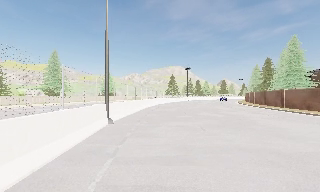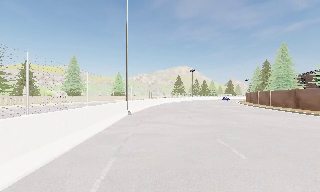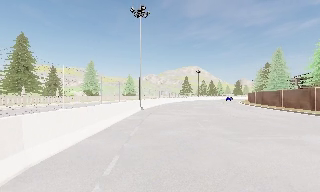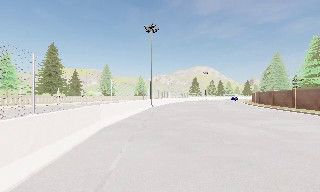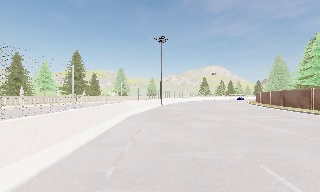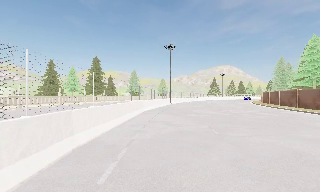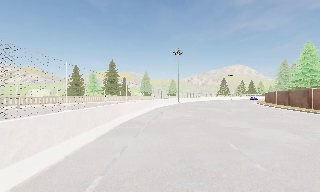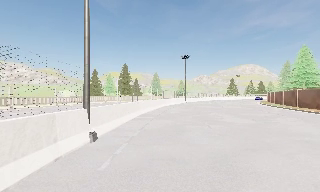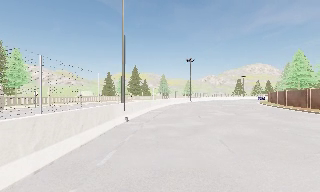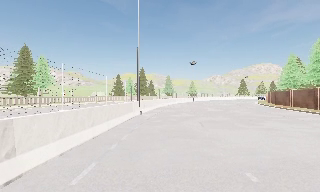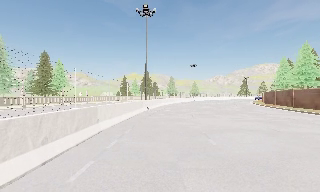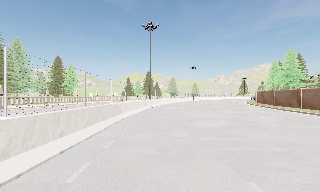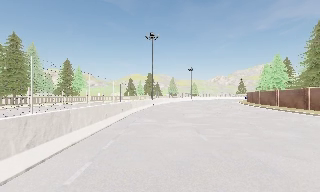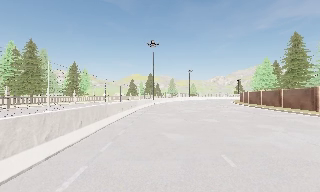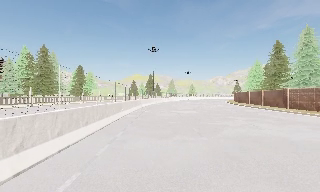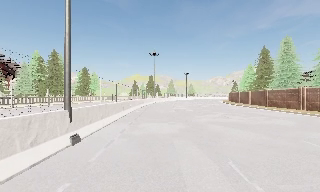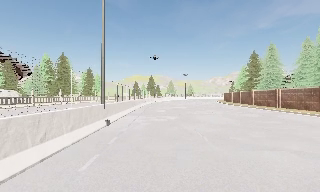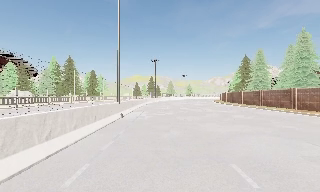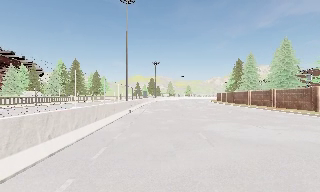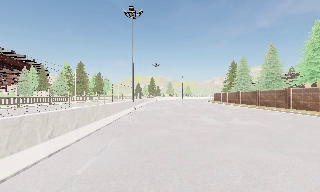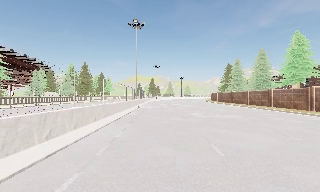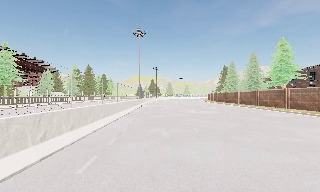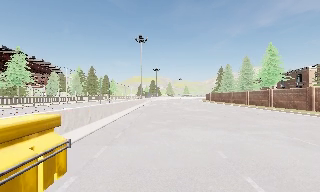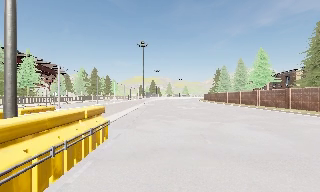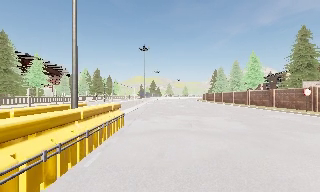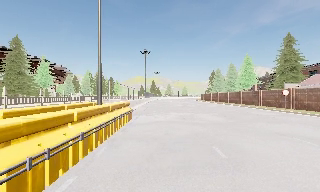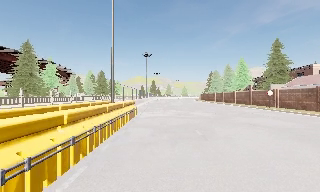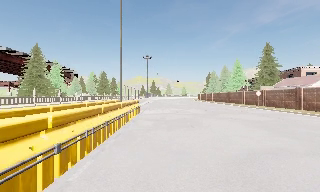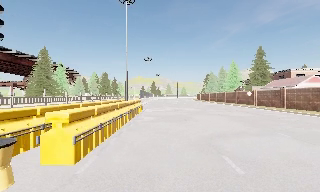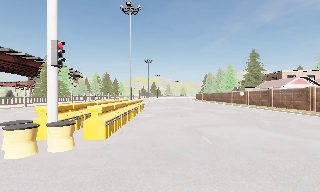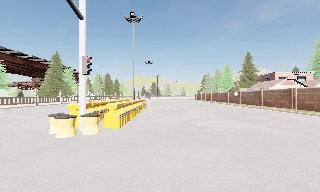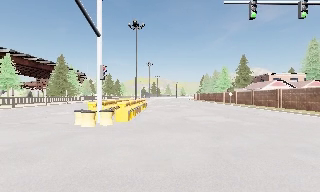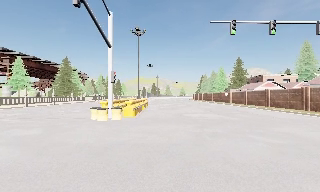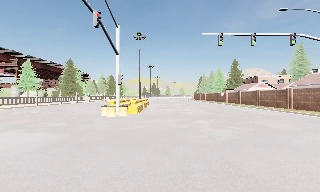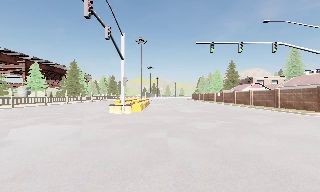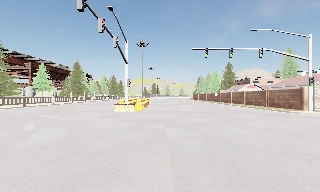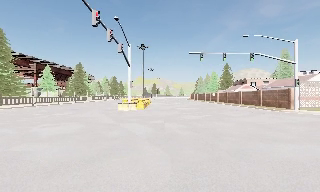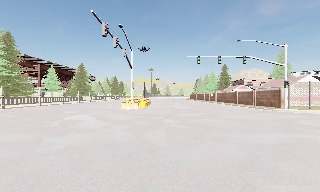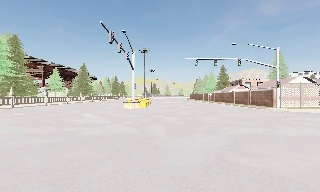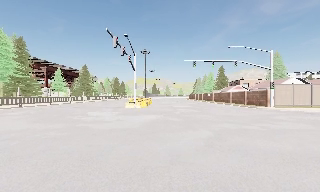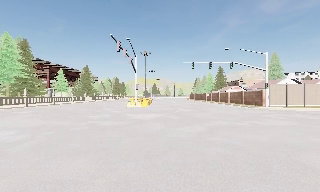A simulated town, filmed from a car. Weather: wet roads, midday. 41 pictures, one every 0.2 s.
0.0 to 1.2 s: The camera pans to its left, which is counterclockwise from overhead, by about 20 degrees. It travels backward, about 25 m, so what stands in front gets smaller.
1.2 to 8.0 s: The camera swings to its left by about 10 degrees, and the scene slides to the right. It travels backward, about 95 m, so what stands in front gets smaller. It loses speed.
The film runs backward here.
